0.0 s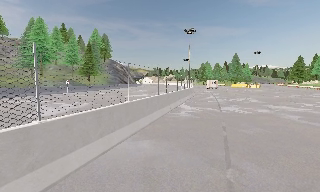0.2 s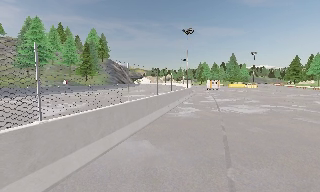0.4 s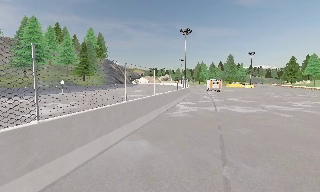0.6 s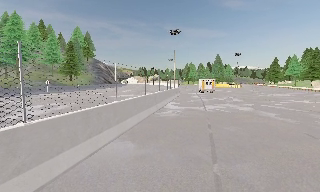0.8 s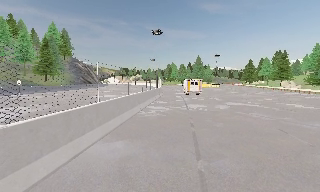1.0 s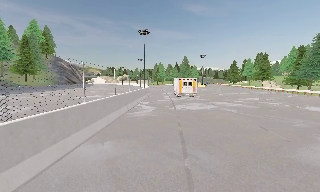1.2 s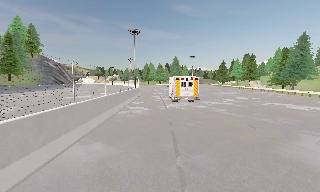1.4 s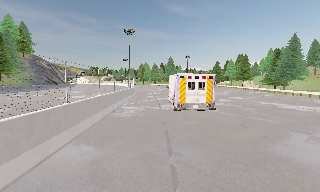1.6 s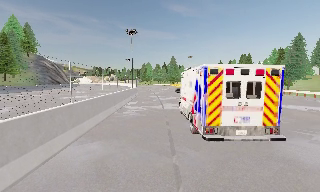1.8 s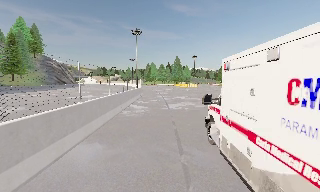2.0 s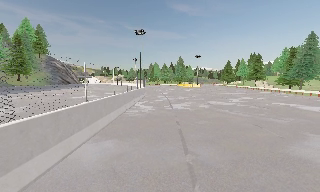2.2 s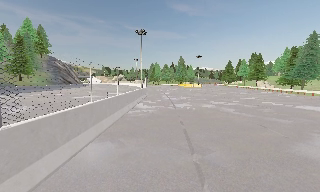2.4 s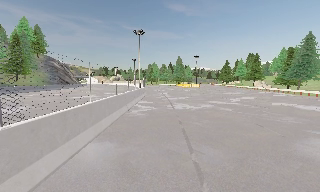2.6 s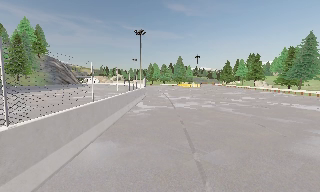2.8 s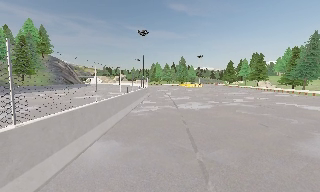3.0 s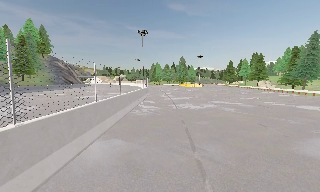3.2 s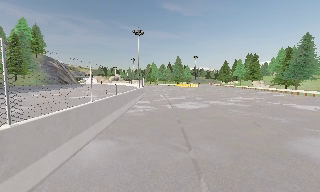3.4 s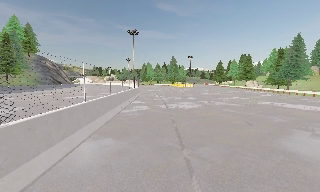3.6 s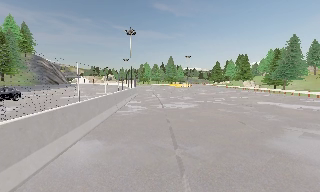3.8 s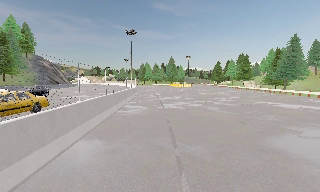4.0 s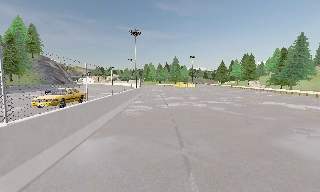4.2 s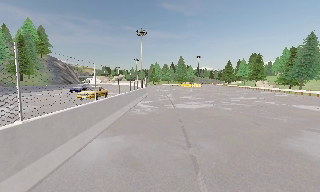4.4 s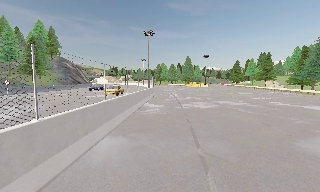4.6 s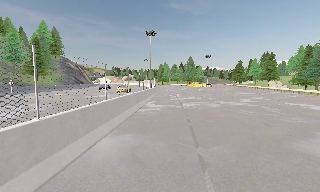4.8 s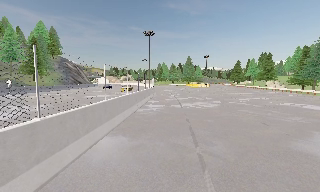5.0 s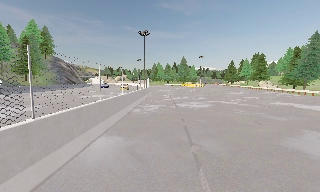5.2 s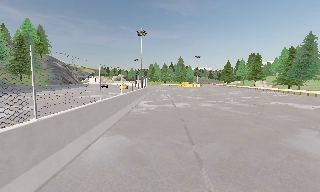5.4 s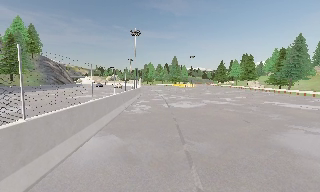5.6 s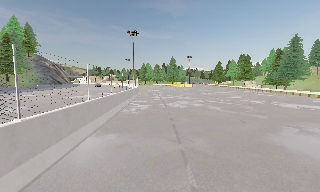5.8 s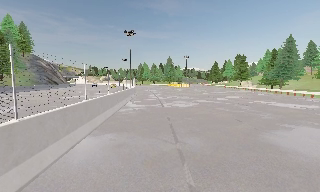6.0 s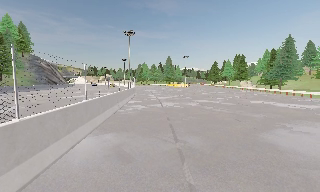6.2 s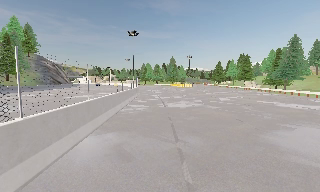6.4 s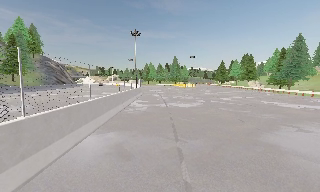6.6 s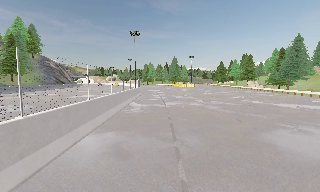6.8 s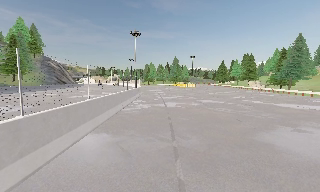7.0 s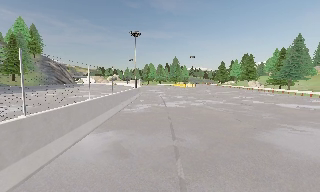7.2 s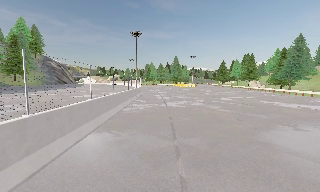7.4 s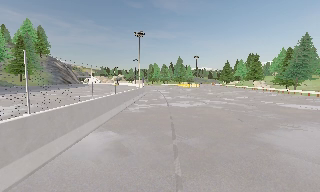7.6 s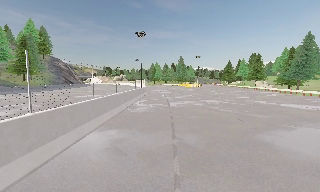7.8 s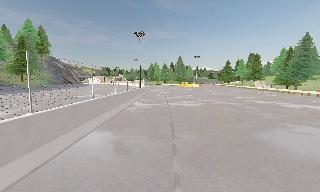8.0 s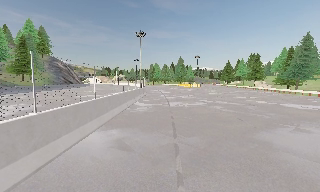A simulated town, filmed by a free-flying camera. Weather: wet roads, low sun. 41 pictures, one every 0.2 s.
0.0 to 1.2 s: The camera pans to its right, which is clockwise from overhead, by about 20 degrees.
1.2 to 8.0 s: The camera travels backward, about 1.5 m, so what stands in front gets smaller.
The film runs backward here.
